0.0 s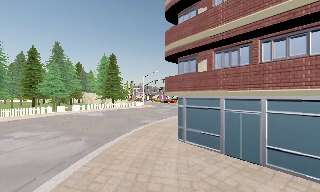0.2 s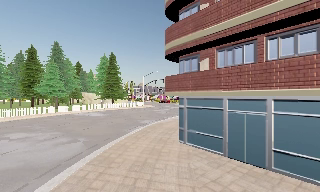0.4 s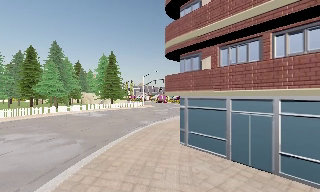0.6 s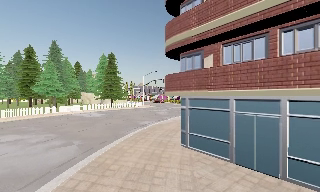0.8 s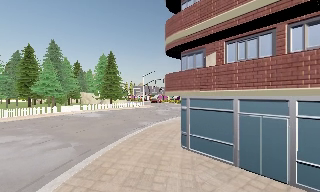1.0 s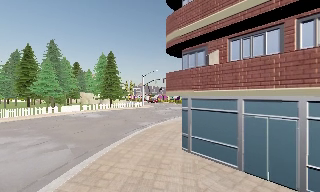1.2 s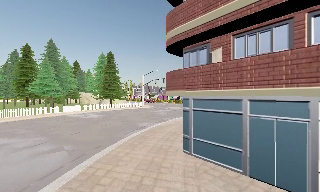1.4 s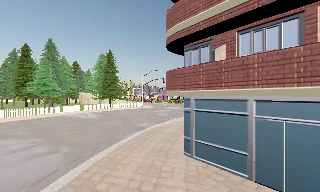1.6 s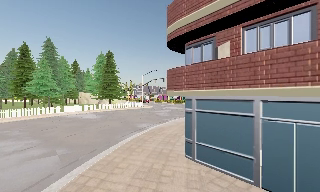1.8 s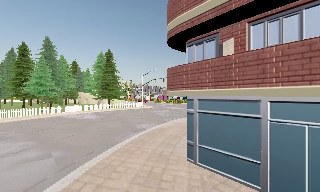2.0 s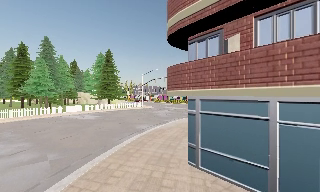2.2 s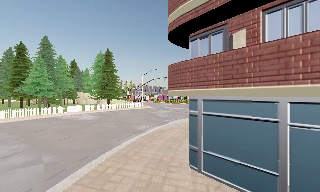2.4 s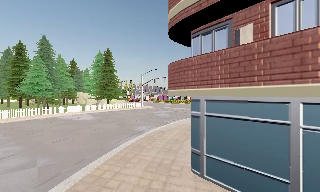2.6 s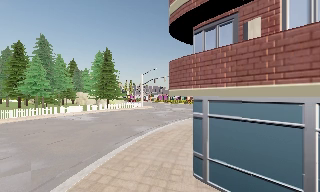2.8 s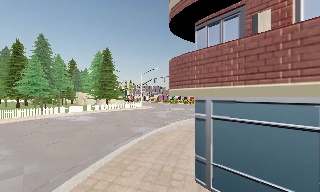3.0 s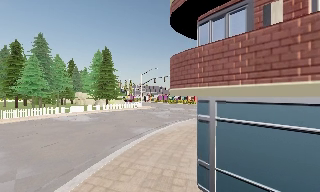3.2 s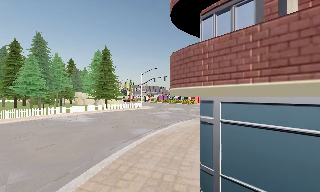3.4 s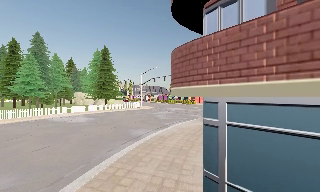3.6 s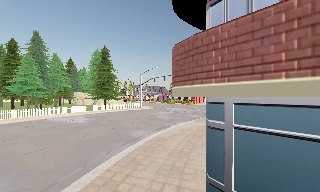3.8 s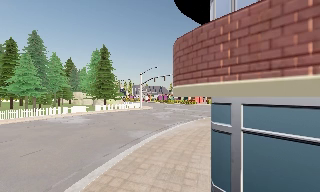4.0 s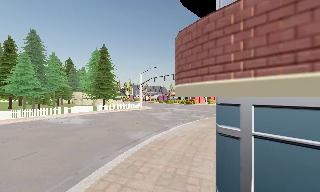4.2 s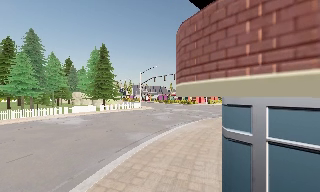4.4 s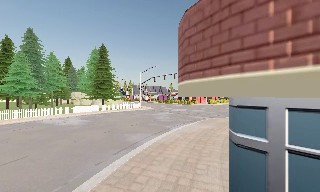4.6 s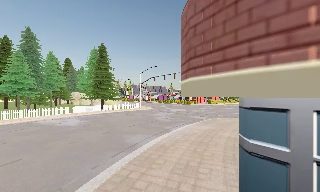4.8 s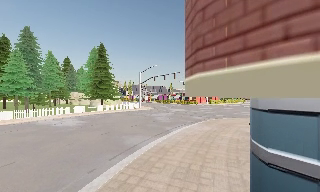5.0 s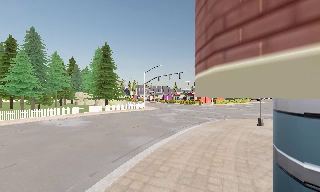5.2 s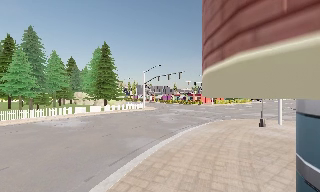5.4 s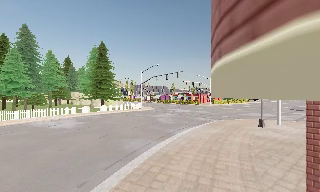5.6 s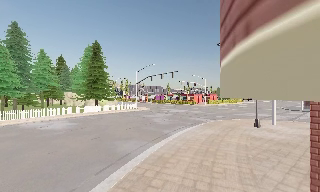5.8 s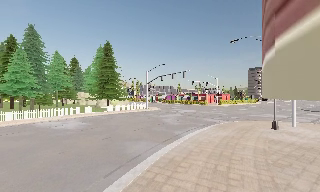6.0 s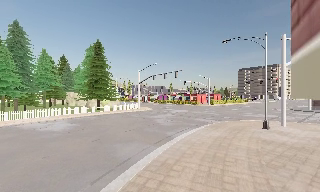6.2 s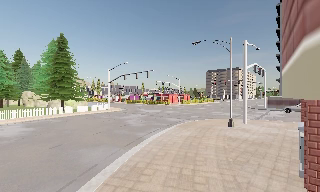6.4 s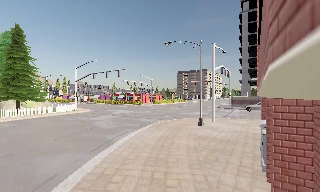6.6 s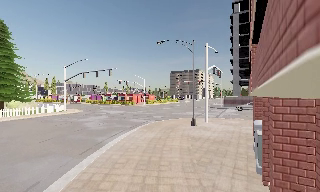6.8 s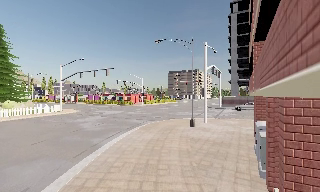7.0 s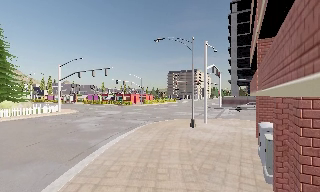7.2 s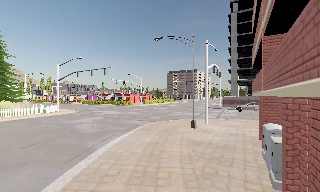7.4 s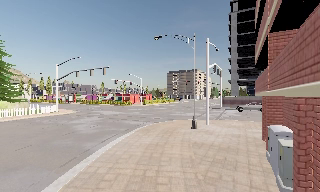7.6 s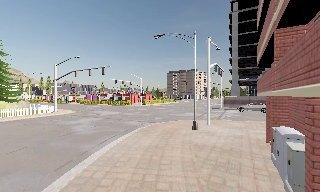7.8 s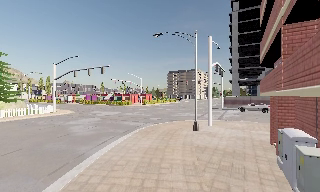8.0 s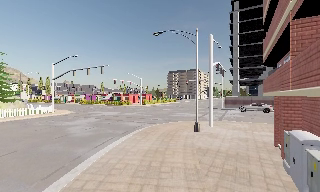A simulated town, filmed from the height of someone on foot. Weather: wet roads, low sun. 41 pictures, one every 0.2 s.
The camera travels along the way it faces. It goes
forward.
0.0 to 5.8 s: The camera travels forward, about 9 m, so what stands in front looms larger.
5.8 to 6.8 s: The scene slides to the left, as the camera pans about 25 degrees to its right. It travels forward, about 1.5 m, so what stands in front looms larger.
6.8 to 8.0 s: The camera travels forward, about 2 m, so what stands in front looms larger.
The film runs forward here.
